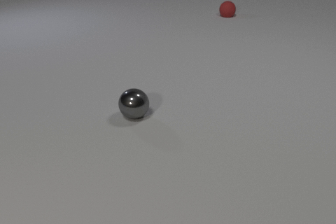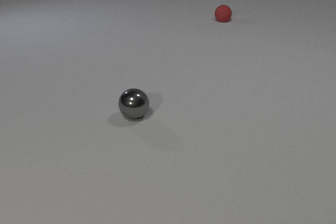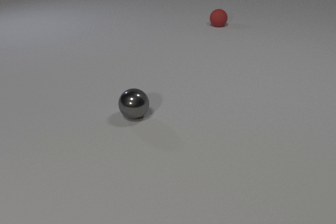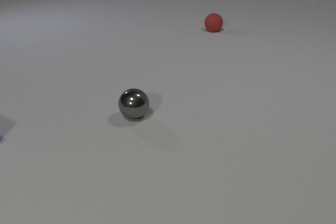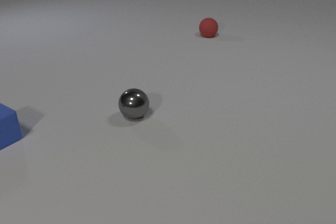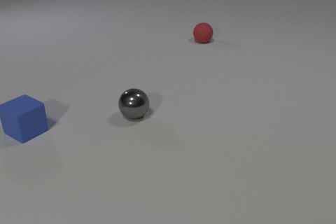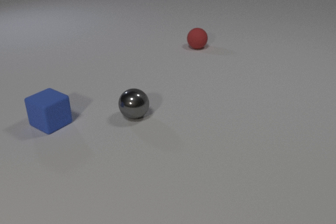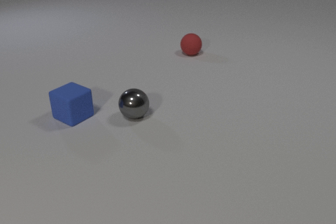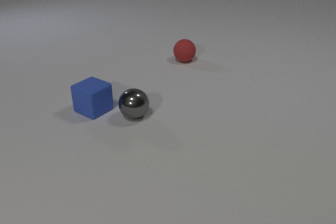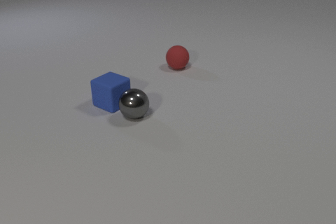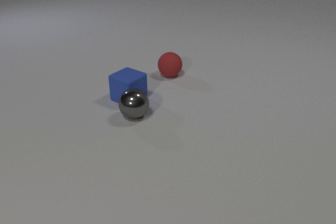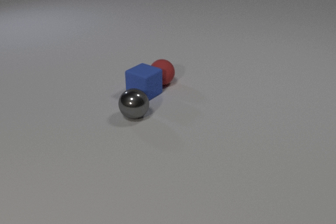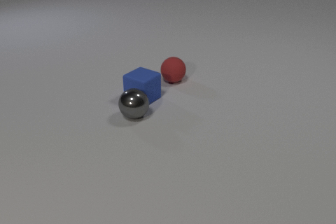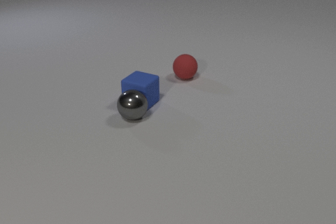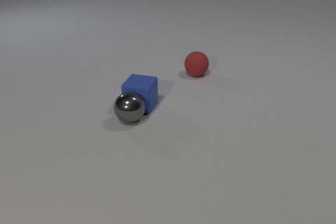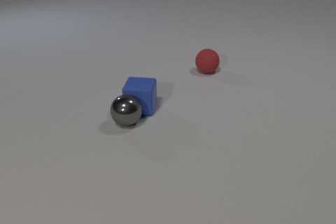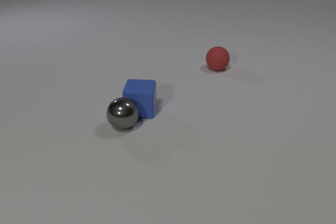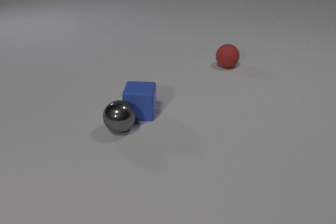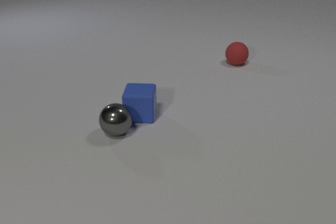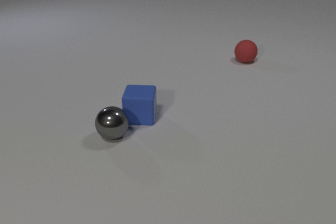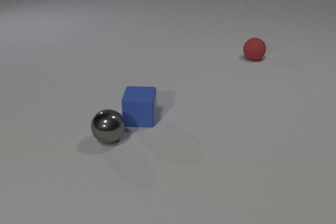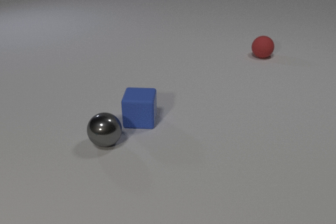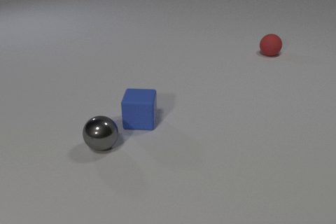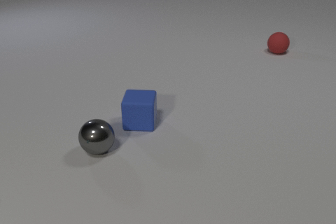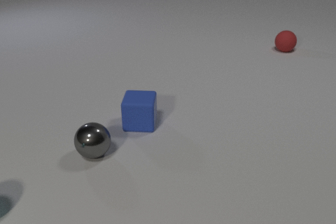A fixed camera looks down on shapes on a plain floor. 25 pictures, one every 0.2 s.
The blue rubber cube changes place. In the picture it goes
to the right.
0.0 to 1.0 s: The blue rubber cube comes in at the left edge, slides to the right. The red rubber sphere rolls toward the camera.
1.0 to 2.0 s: The blue rubber cube slides to the right and away from the camera. The red rubber sphere rolls toward the camera.
2.0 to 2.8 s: The blue rubber cube slides toward the camera and to the right. The red rubber sphere rolls to the right. The gray metal sphere rolls toward the camera. The blue rubber cube and the red rubber sphere collide. The blue rubber cube and the gray metal sphere collide.
2.8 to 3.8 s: The blue rubber cube slides toward the camera. The red rubber sphere rolls to the right and away from the camera. The gray metal sphere rolls toward the camera and to the left.
3.8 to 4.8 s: The blue rubber cube slides toward the camera. The red rubber sphere rolls away from the camera and to the right. The gray metal sphere rolls toward the camera and to the left.
What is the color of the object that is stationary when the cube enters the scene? gray.
How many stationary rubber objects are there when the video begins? 0.
How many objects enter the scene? 2.
